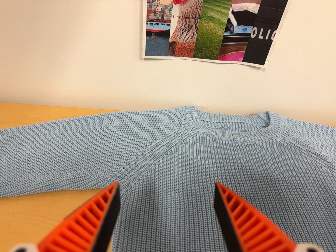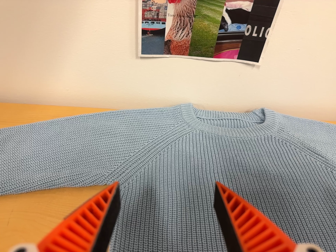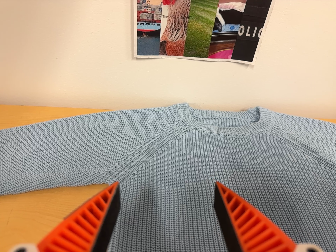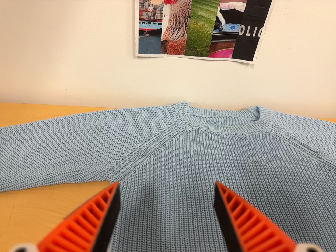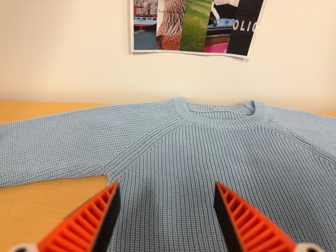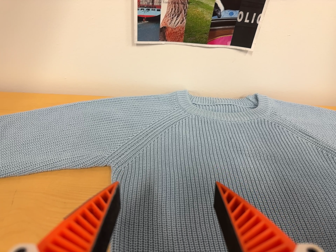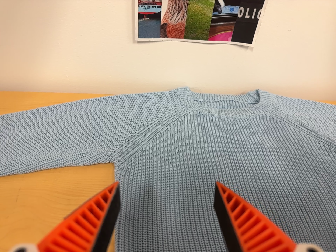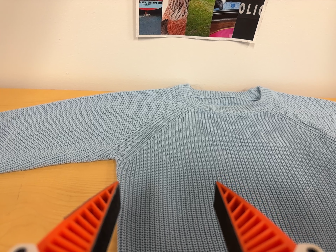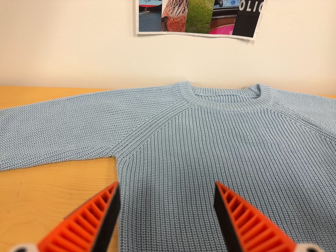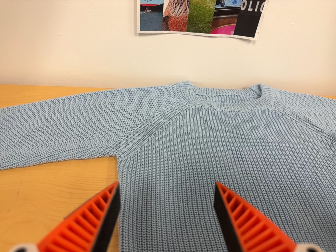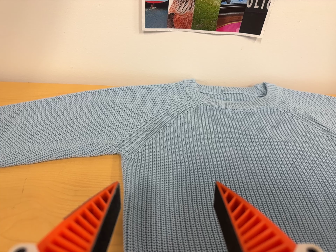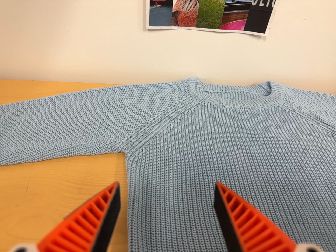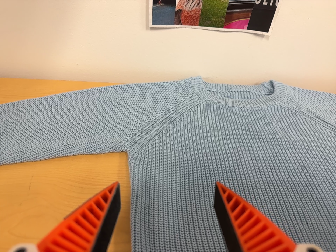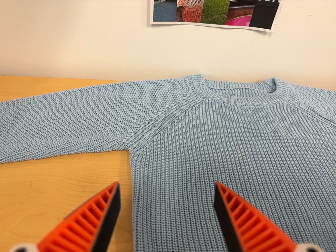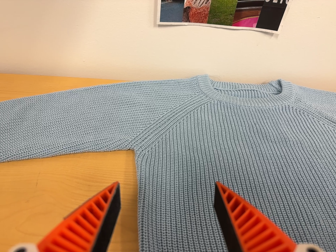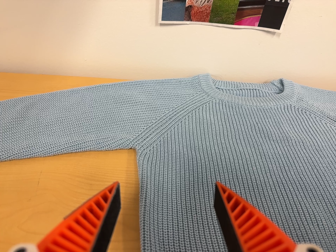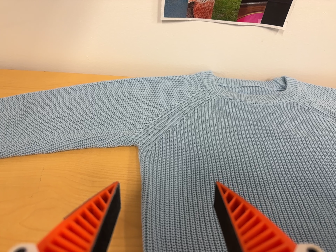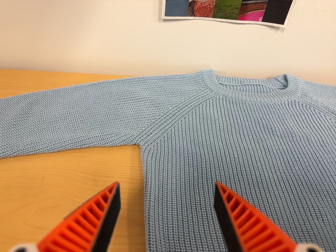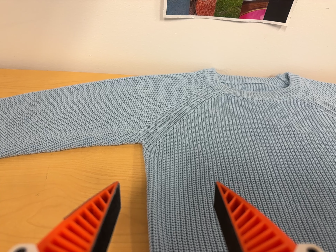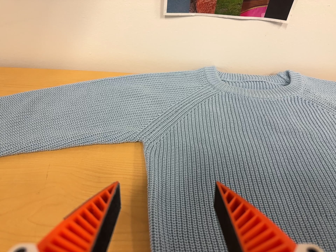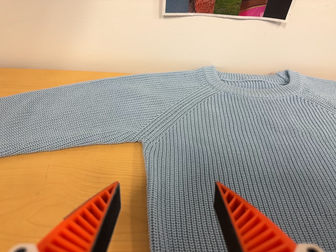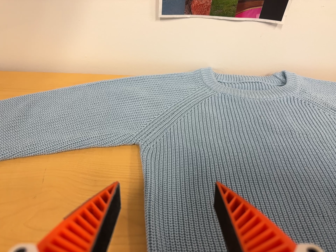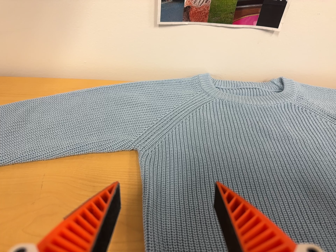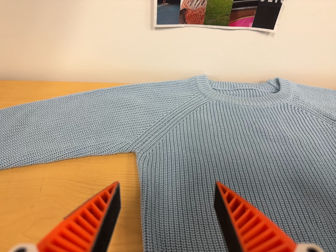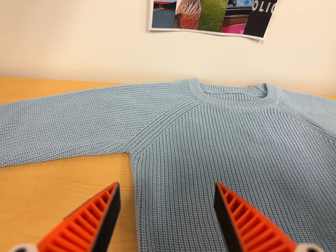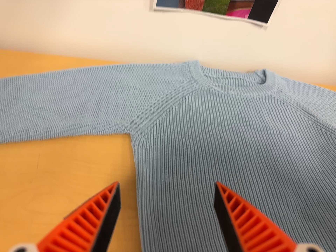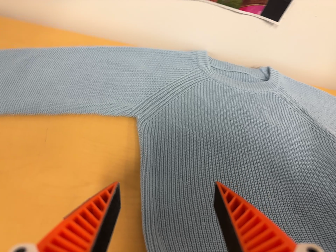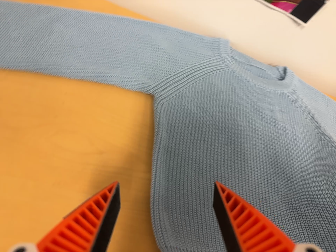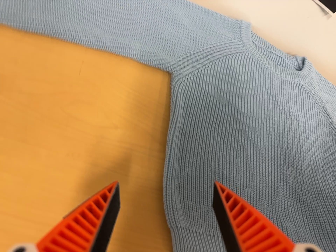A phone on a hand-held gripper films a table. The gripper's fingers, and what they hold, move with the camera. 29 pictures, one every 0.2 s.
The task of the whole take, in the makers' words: fold up.
0.0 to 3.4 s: The camera travels toward the bottom of its view, about 5 cm, so close, fixed things drift upward.
3.4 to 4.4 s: The camera keeps its place and its aim.
4.4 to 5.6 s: The camera pans to its right by about 10 degrees. It travels to its left, about 12 cm. Its aim tips toward the bottom of its view by about 15 degrees, and the scene shifts upward. It rolls about its line of sight by about 25 degrees, and the scene rotates clockwise.
The film runs forward here.
